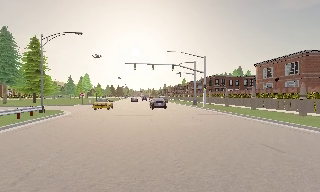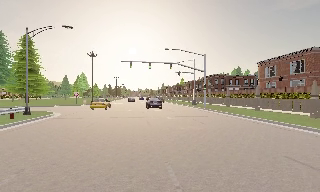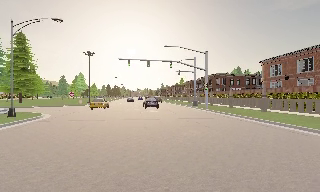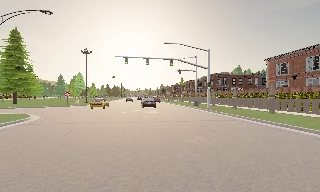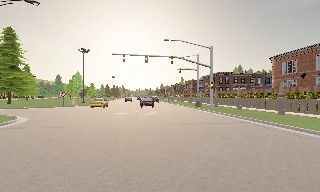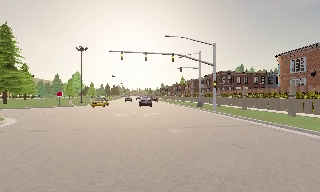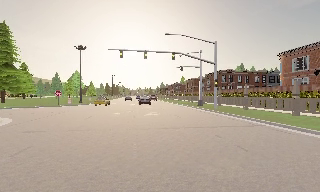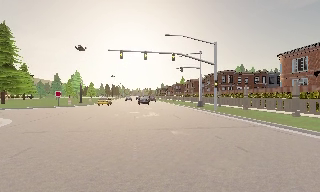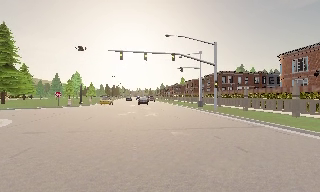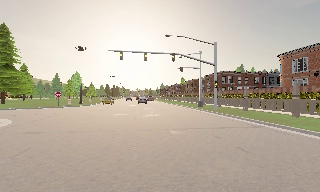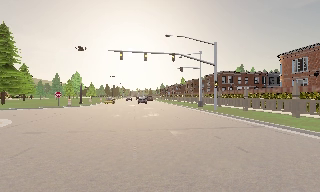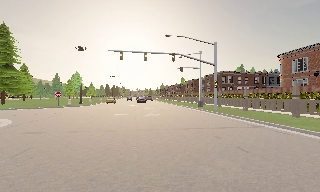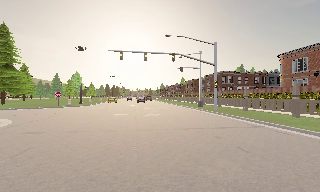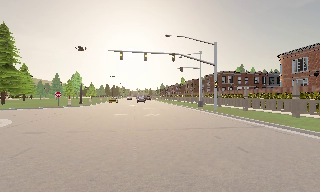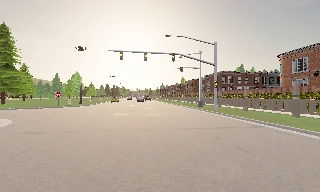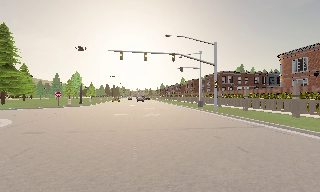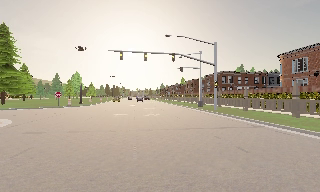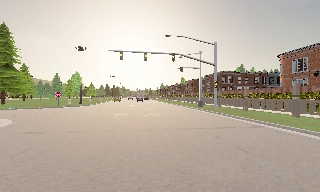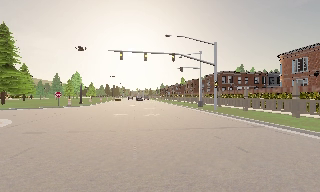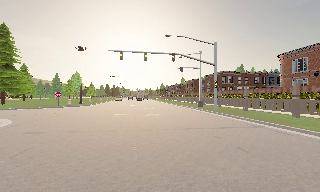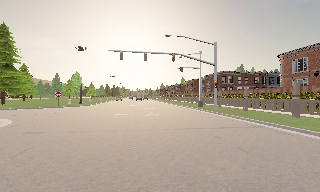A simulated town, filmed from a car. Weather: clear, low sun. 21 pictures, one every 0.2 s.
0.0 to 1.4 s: The camera travels forward, about 6 m, so what stands in front looms larger. It loses speed.
1.4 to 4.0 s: The camera keeps its place and its aim.
The film runs forward here.
